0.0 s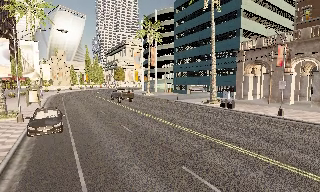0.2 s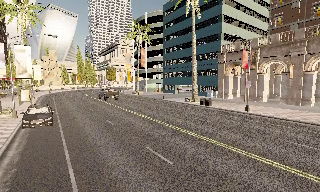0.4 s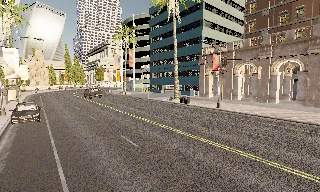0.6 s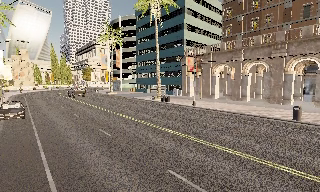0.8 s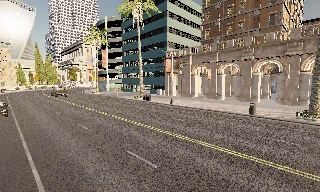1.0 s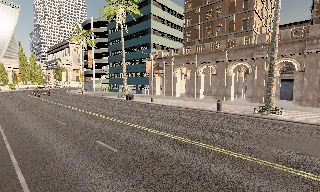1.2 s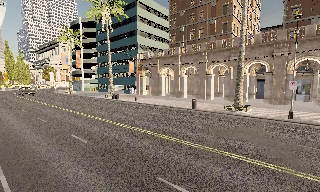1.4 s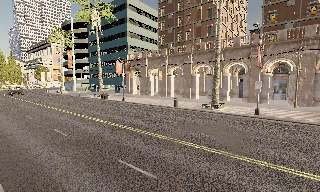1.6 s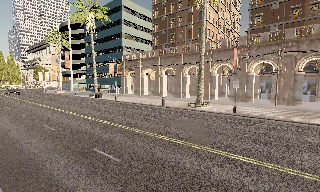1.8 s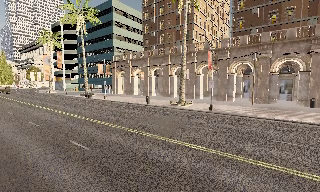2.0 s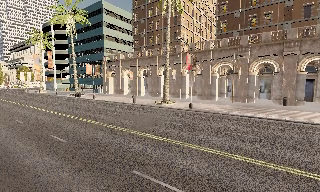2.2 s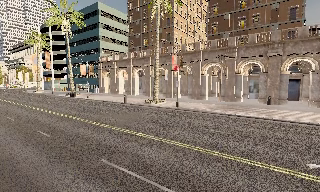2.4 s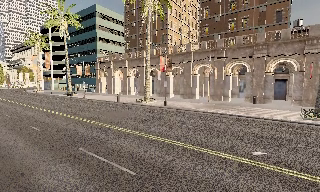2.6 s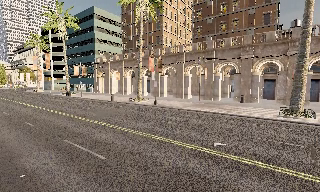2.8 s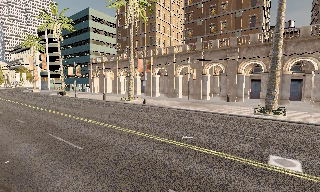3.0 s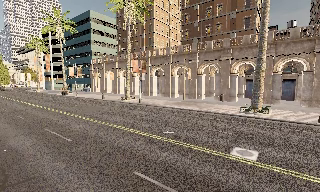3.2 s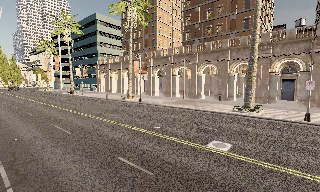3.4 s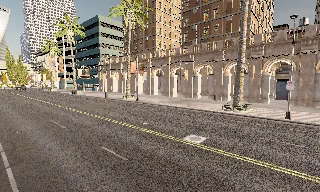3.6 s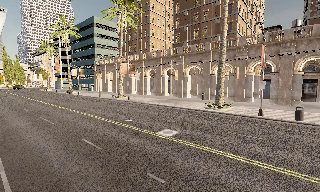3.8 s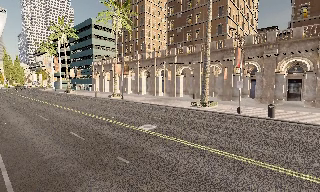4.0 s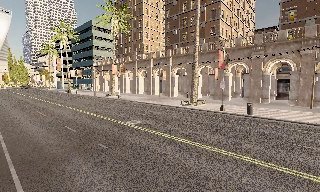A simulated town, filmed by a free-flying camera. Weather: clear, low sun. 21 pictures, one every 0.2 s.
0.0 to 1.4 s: The camera swings to its right by about 20 degrees, and the scene slides to the left. It travels backward and to its right, about 15 m, so what stands in front gets smaller.
1.4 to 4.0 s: The camera travels to its right and backward, about 25 m, so close, fixed things drift to the left.
The film runs forward here.
